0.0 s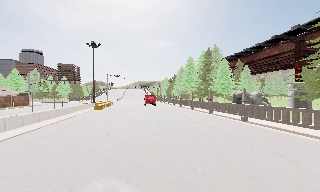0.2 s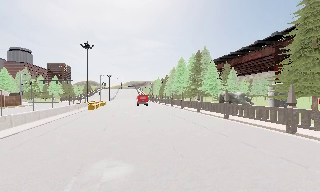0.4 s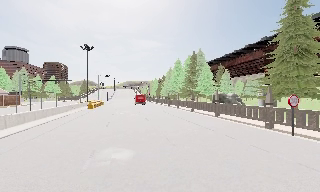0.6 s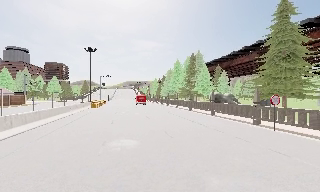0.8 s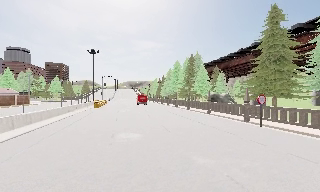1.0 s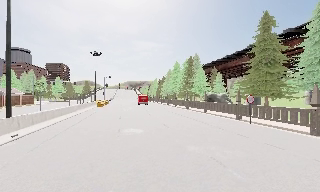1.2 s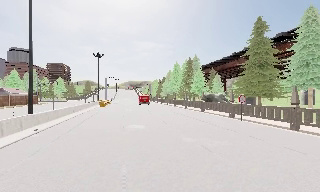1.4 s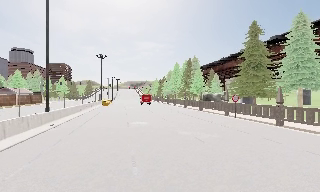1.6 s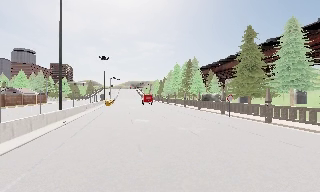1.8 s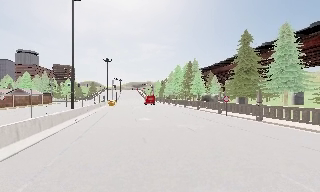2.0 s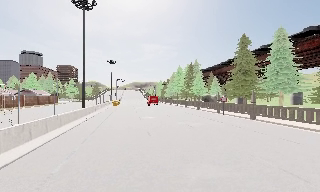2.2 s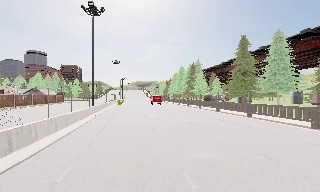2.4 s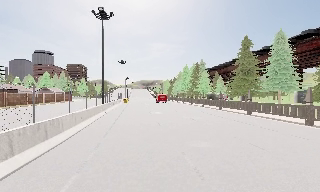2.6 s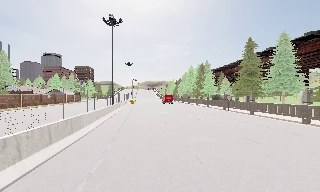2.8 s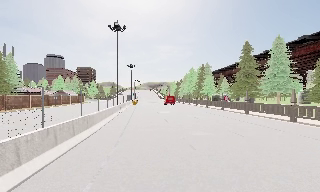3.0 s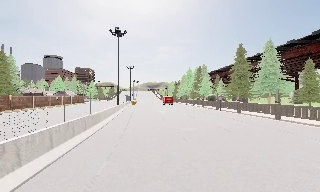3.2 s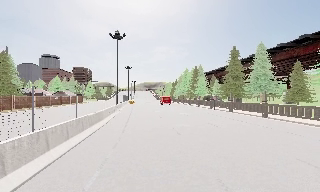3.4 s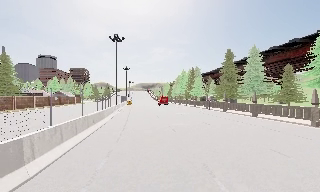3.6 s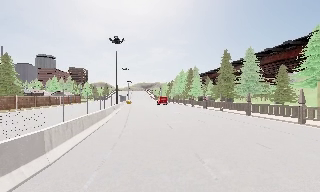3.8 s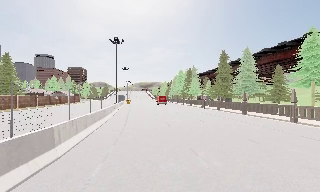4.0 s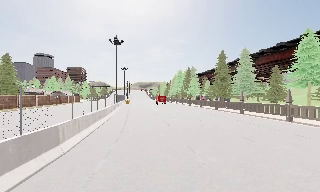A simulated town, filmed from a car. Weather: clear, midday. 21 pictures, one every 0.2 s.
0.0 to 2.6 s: The camera travels backward, about 18 m, so what stands in front gets smaller.
2.6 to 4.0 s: The camera travels backward, about 7 m, so what stands in front gets smaller. It loses speed.
The film runs backward here.
